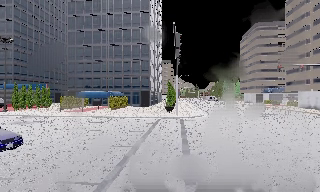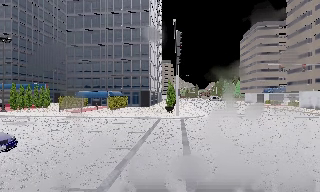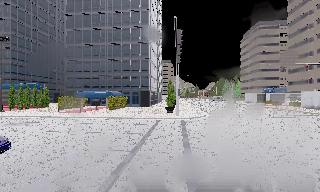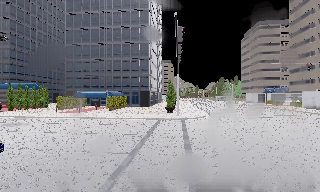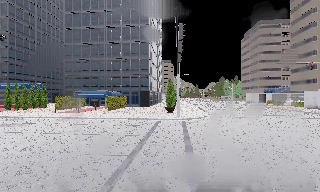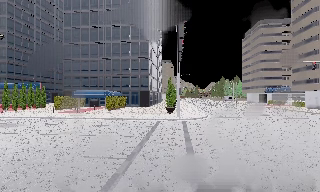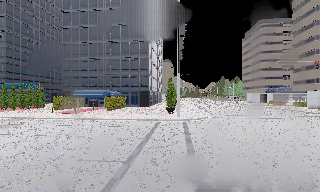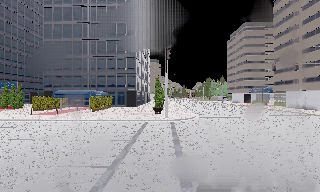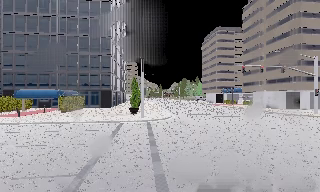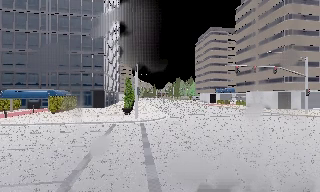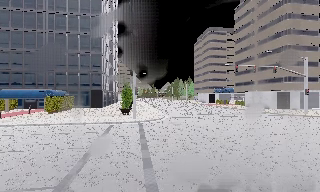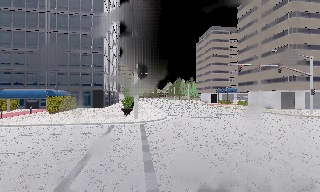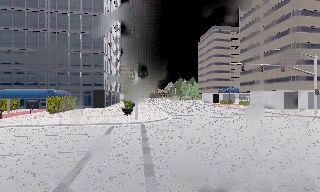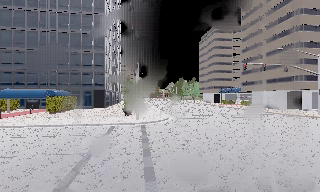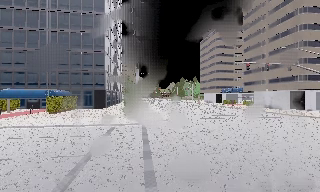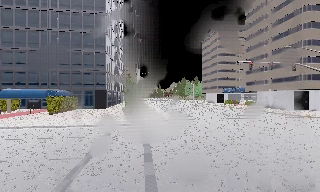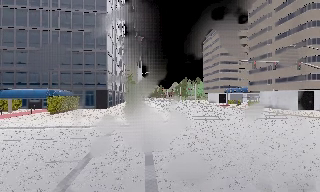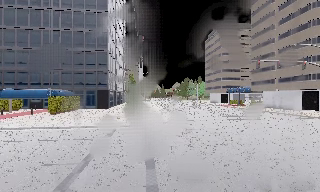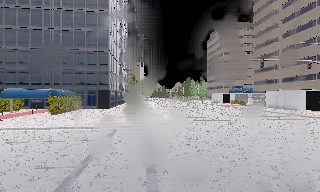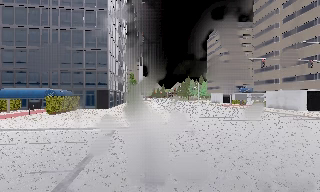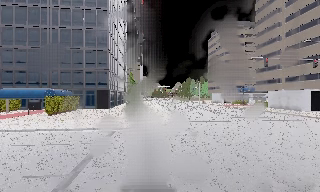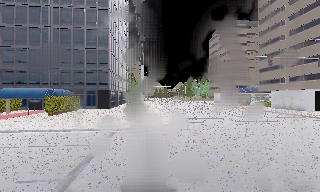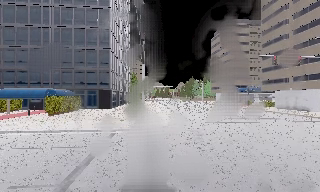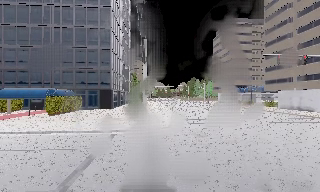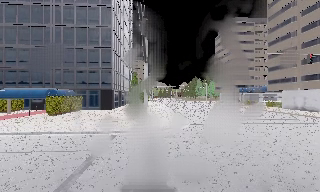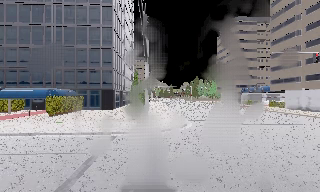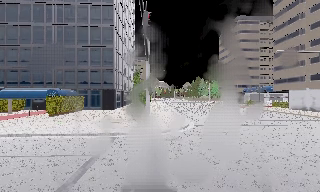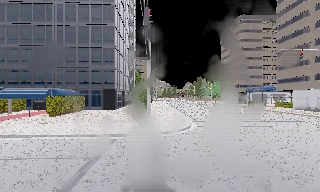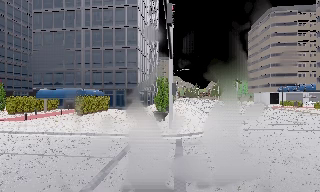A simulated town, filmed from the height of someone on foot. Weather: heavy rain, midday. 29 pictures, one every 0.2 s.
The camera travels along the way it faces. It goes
forward.
0.0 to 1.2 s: The camera travels forward, about 2 m, so what stands in front looms larger.
1.2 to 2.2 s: The camera pans to its right, which is clockwise from overhead, by about 15 degrees. It travels forward, about 1.5 m, so what stands in front looms larger.
2.2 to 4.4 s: The camera travels forward, about 3.5 m, so what stands in front looms larger.
4.4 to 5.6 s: The camera swings to its left by about 10 degrees, and the scene slides to the right. It travels forward, about 2 m, so what stands in front looms larger.
The film runs forward here.
